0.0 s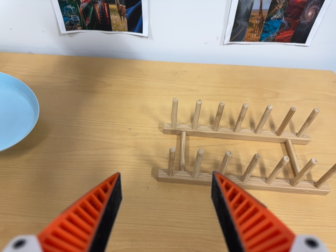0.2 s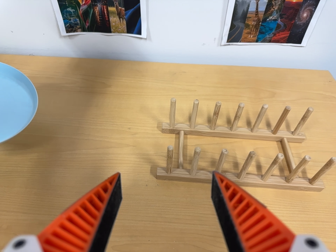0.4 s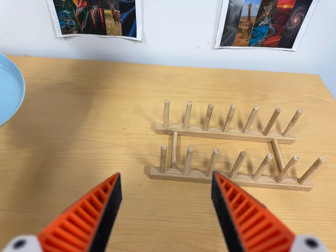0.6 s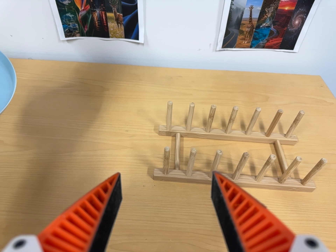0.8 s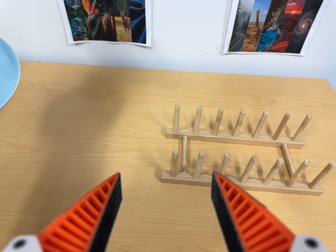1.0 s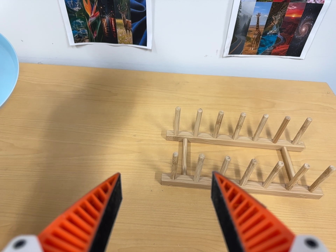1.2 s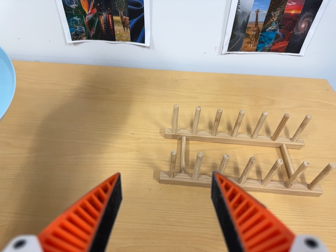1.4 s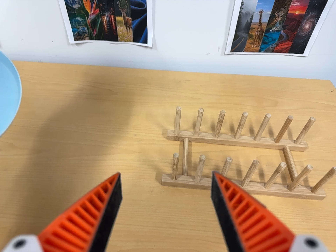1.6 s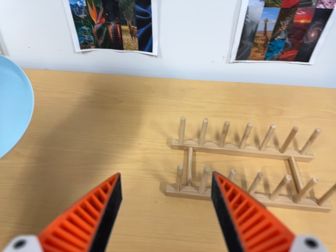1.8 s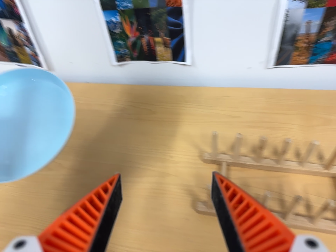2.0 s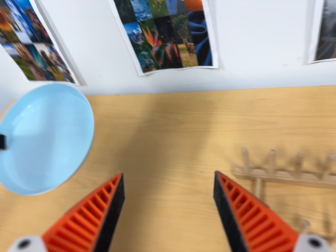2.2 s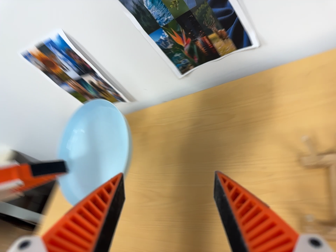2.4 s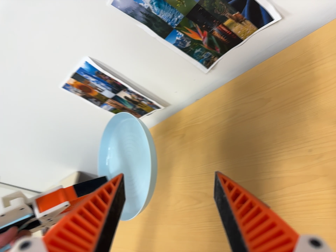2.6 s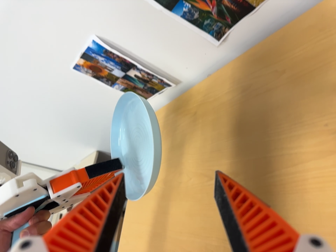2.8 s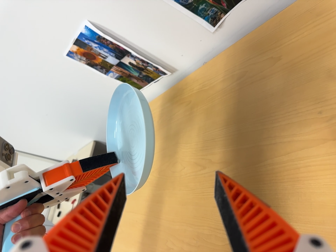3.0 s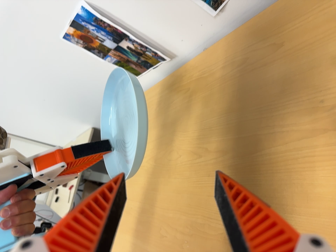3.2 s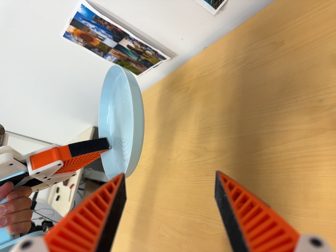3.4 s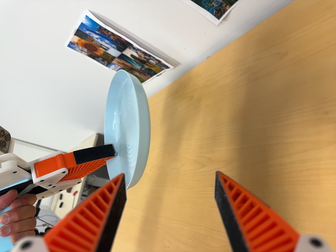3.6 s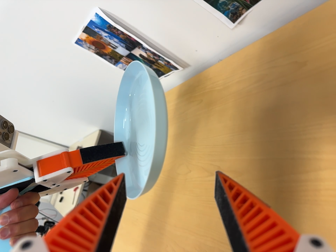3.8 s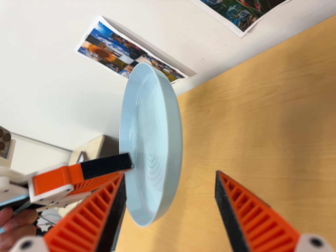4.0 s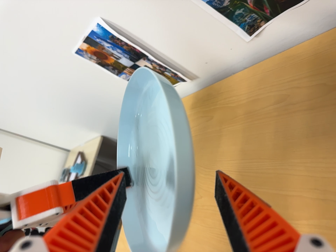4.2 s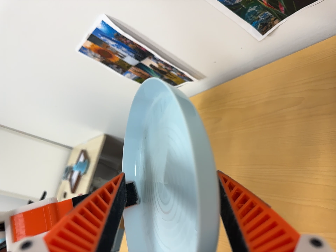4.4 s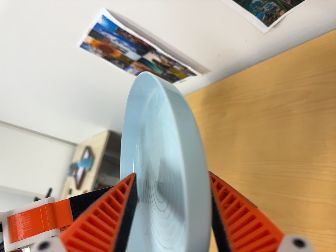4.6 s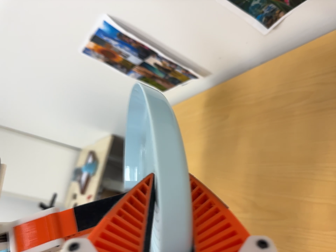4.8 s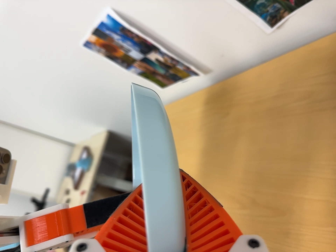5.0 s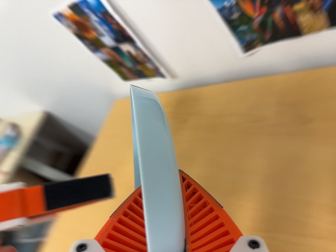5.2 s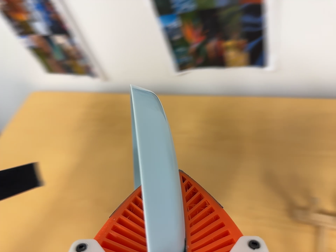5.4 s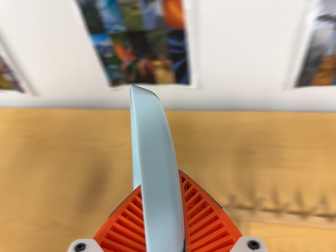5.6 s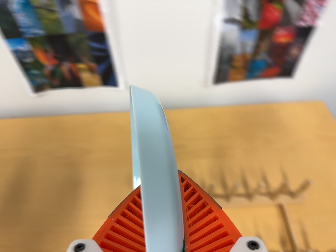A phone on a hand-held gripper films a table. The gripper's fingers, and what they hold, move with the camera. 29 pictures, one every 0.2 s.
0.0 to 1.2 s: The camera shifts only a little, or ends up much as it began.
1.2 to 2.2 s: The camera swings to its left by about 40 degrees, and the scene slides to the right. It travels toward the top of its view and to its right, about 16 cm, so close, fixed things drift downward. It rolls about its line of sight by about 20 degrees, and the scene rotates counterclockwise.
2.2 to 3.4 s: The camera pans to its left by about 15 degrees. It travels to its right and forward, about 10 cm. Its aim tips toward the bottom of its view by about 10 degrees, and the scene shifts upward. It rolls about its line of sight by about 10 degrees, and the scene rotates counterclockwise.
3.4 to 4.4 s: The camera travels forward and toward the top of its view, about 12 cm, so what stands in front looms larger.
4.4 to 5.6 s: The scene slides to the left, as the camera pans about 65 degrees to its right. It travels backward and to its left, about 12 cm. It rolls about its line of sight by about 15 degrees, and the scene rotates clockwise.
The film runs forward here.
